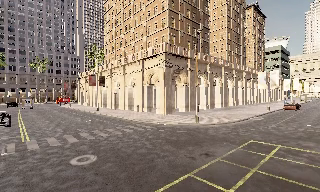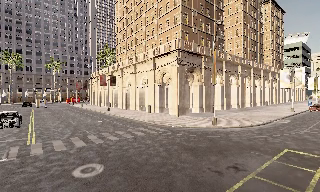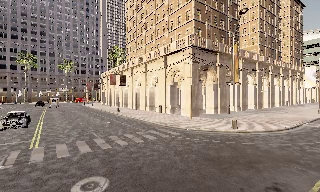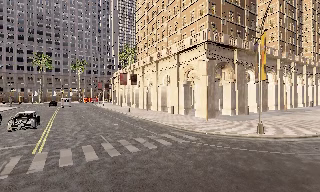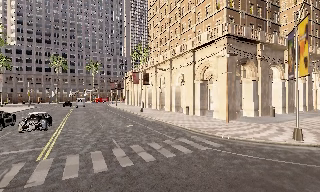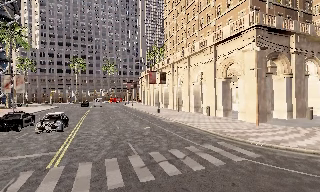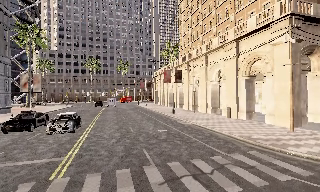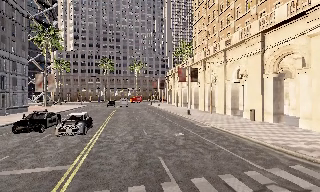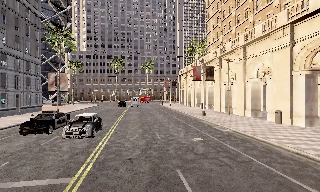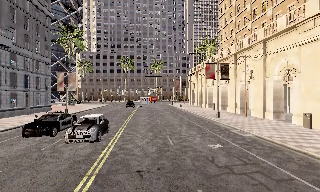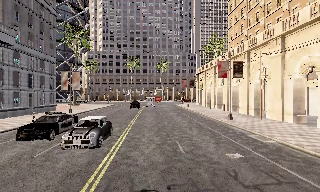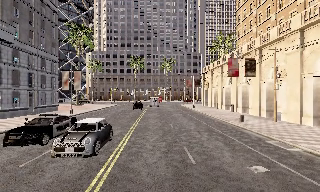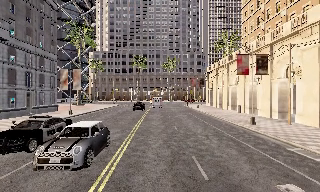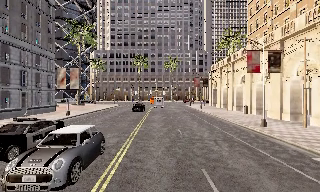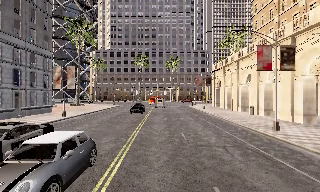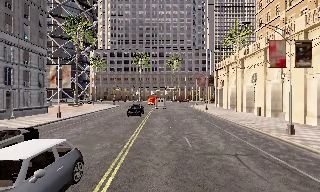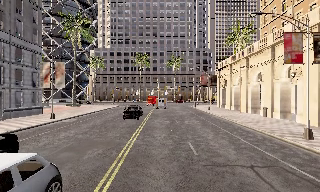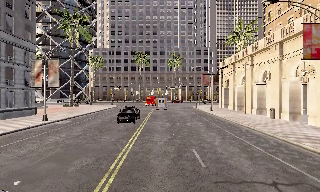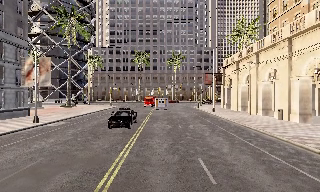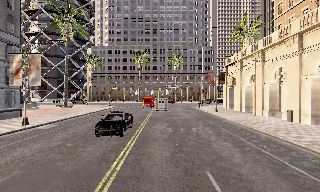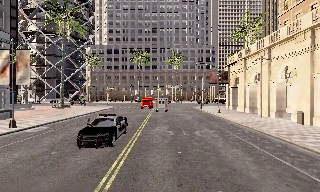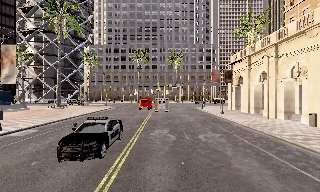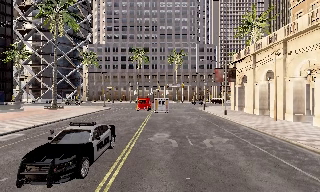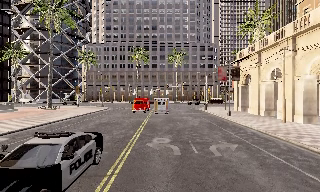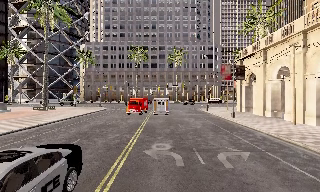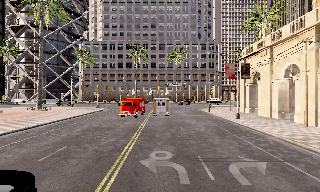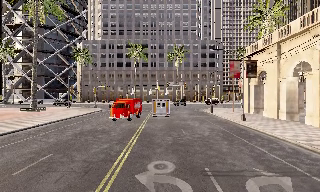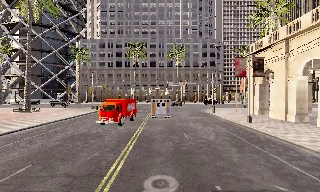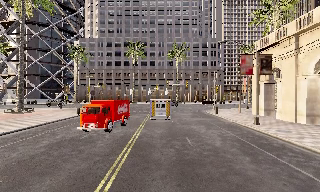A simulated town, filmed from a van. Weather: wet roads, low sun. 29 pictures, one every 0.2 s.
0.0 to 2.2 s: The camera swings to its left by about 40 degrees, and the scene slides to the right. It travels forward, about 14 m.
2.2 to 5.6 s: The camera travels forward, about 20 m, so what stands in front looms larger.
The film runs forward here.
